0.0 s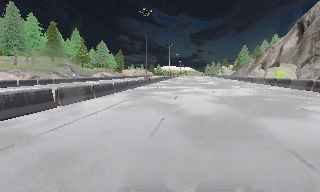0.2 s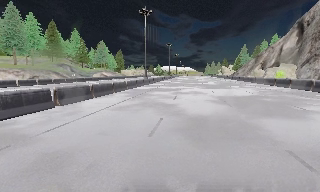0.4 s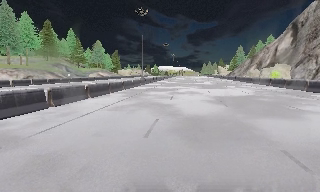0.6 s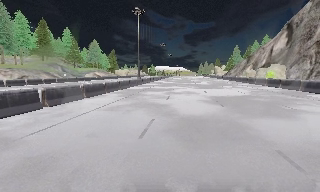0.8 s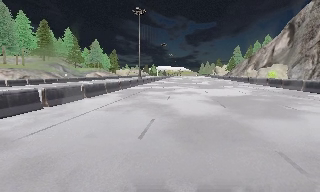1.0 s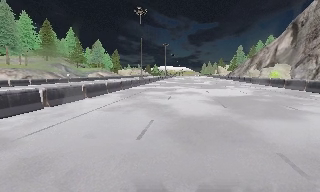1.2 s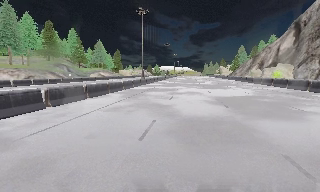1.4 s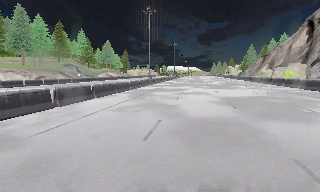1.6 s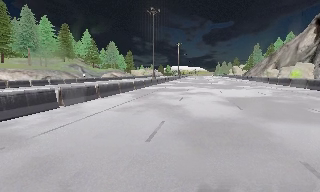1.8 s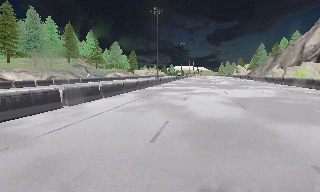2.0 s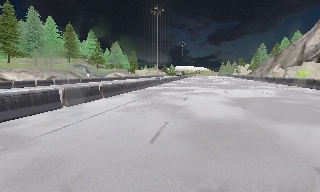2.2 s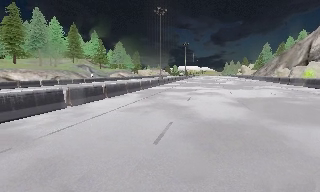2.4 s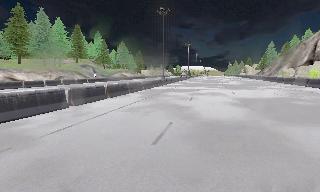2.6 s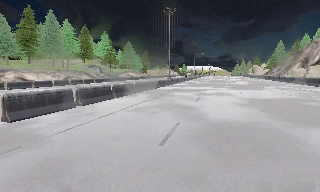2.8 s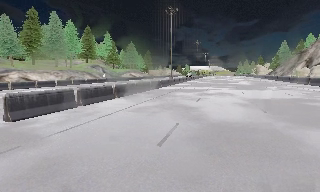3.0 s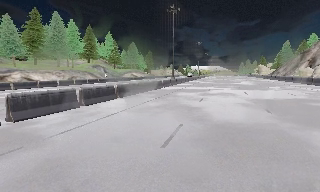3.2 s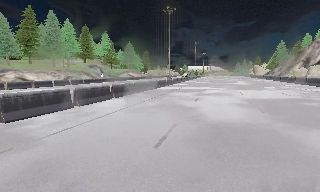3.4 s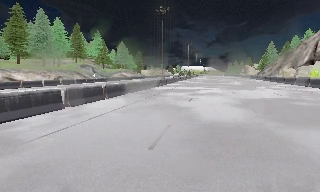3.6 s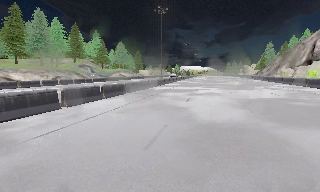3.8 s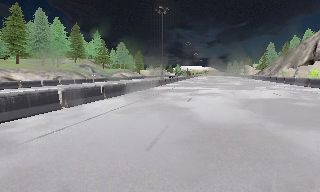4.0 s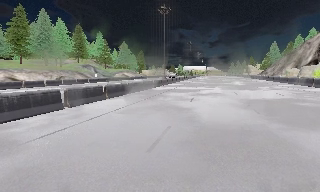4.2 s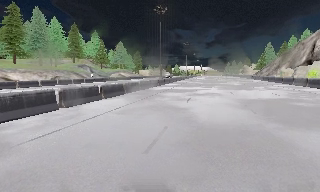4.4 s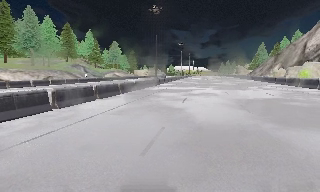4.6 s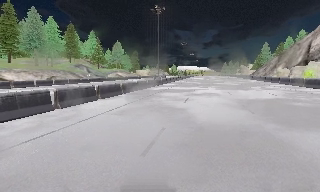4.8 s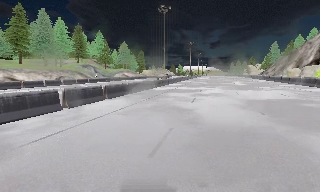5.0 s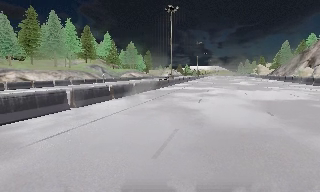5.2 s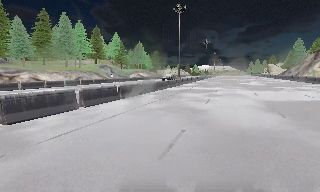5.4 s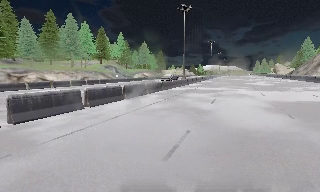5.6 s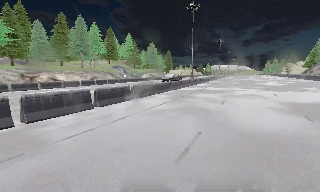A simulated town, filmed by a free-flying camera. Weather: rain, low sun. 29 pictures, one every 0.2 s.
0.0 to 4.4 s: The camera travels forward and to its right, about 1.5 m, so what stands in front looms larger.
4.4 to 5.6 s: The camera swings to its left by about 15 degrees, and the scene slides to the right.
The film runs forward here.
